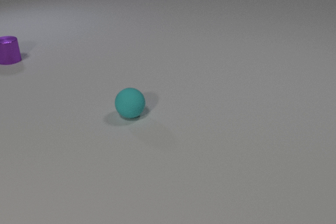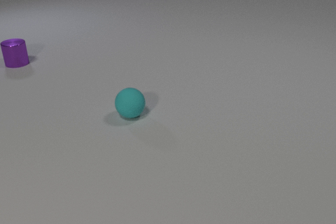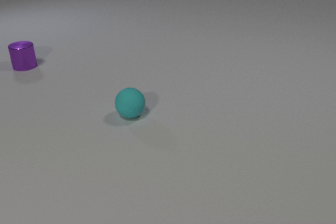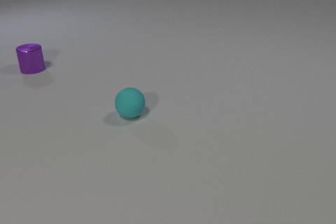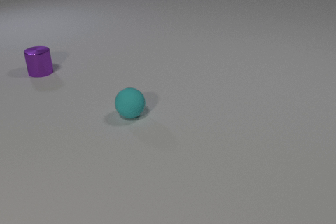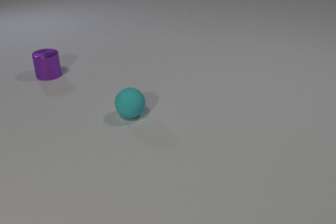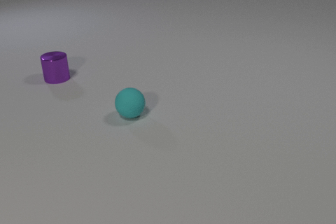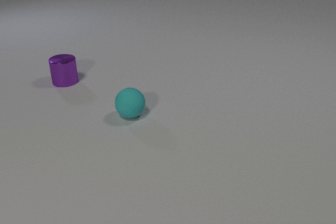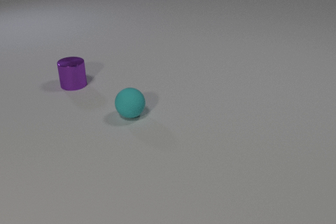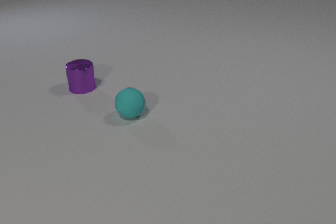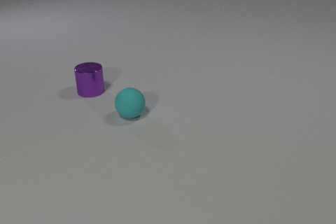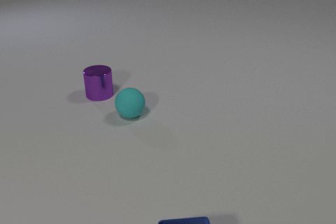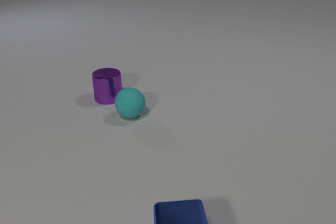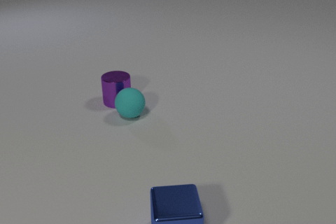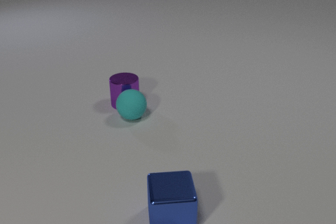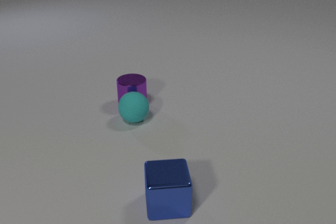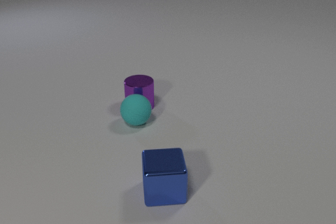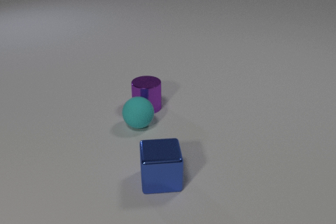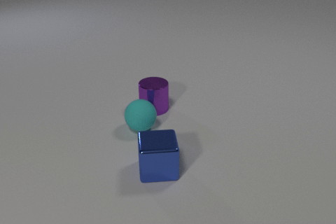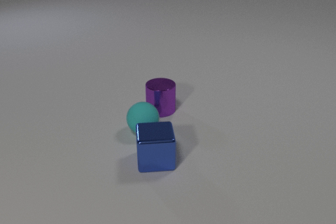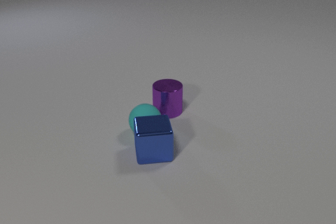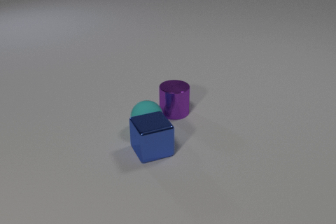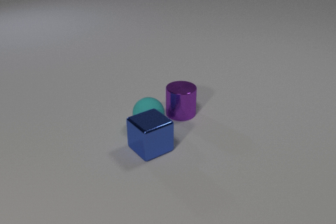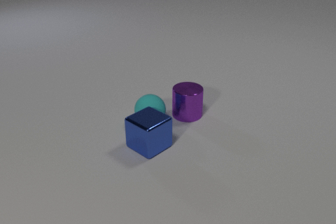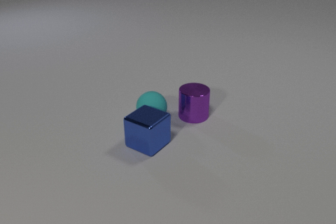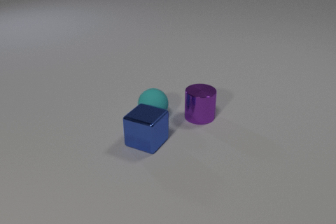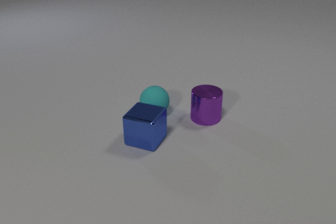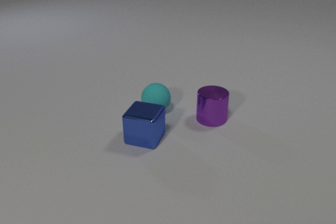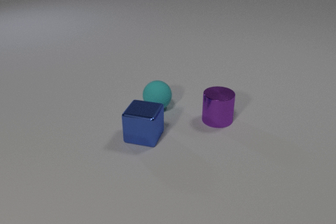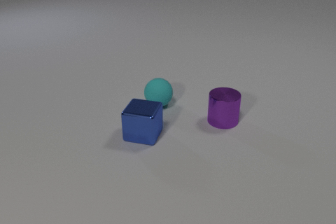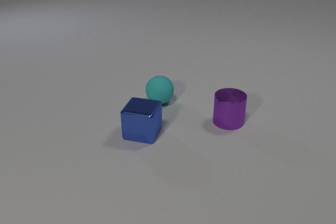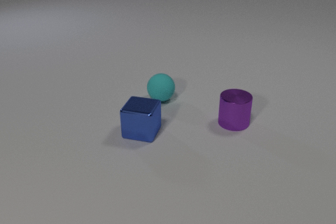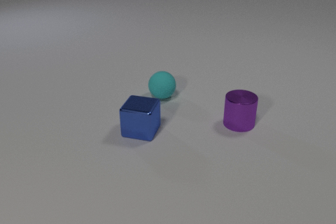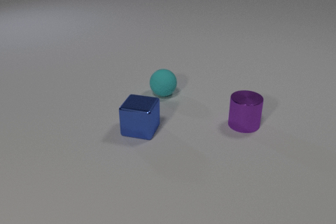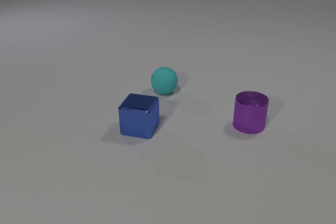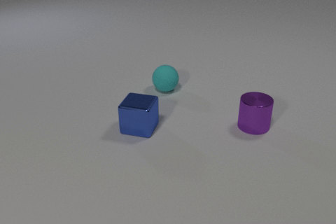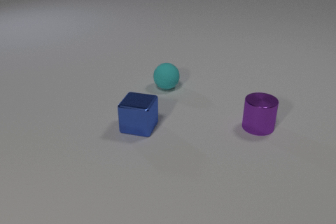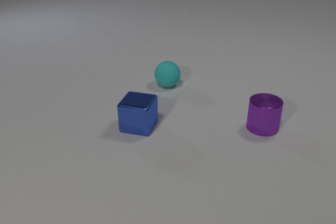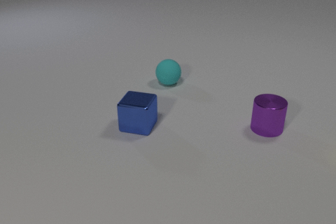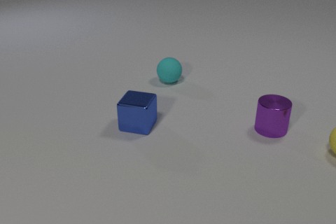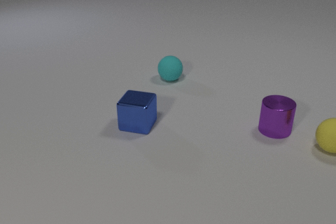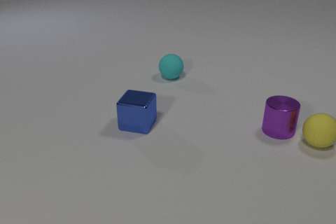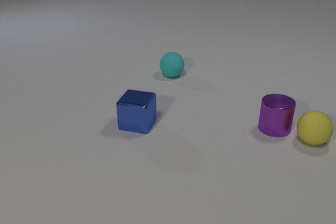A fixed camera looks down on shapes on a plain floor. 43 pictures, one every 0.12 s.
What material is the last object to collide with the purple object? rubber.
What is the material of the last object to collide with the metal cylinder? rubber.
What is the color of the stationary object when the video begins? cyan.
0.00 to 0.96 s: The purple metal cylinder slides toward the camera and to the right.
0.96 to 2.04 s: The purple metal cylinder slides to the right and toward the camera. The cyan rubber sphere rolls toward the camera. The blue metal cube comes in at the bottom edge, slides away from the camera. The purple metal cylinder and the cyan rubber sphere collide.
2.04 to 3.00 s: The purple metal cylinder slides to the right. The cyan rubber sphere rolls away from the camera and to the right. The blue metal cube slides away from the camera, spins so that its near face slides to the right, counterclockwise seen from above. The cyan rubber sphere and the blue metal cube collide.
3.00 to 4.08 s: The purple metal cylinder slides to the right. The cyan rubber sphere rolls away from the camera. The blue metal cube slides away from the camera.
4.08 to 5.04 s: The purple metal cylinder slides to the right. The cyan rubber sphere rolls away from the camera. The blue metal cube slides away from the camera. The yellow rubber sphere comes in at the right edge, rolls to the left. The purple metal cylinder and the yellow rubber sphere collide.
